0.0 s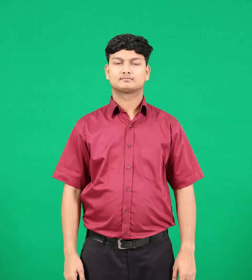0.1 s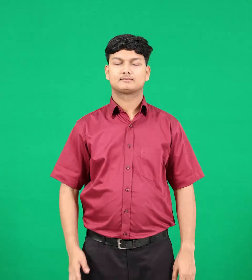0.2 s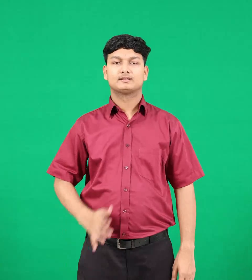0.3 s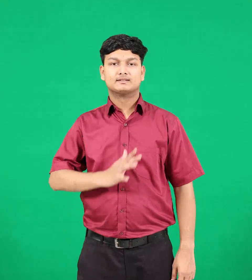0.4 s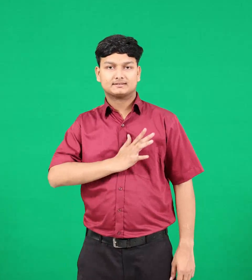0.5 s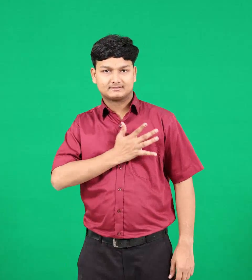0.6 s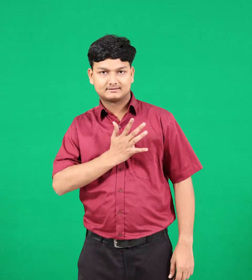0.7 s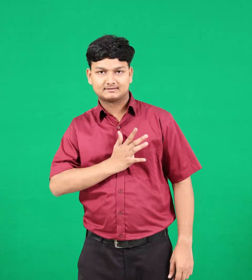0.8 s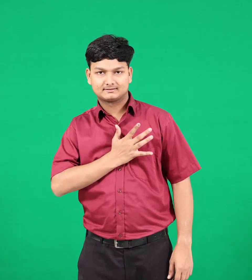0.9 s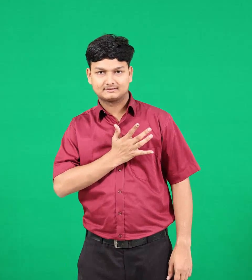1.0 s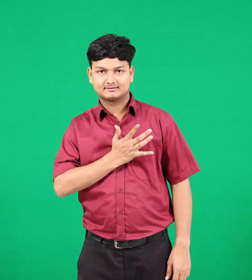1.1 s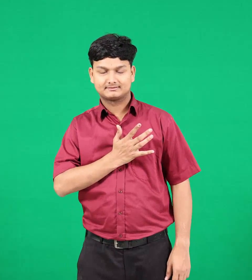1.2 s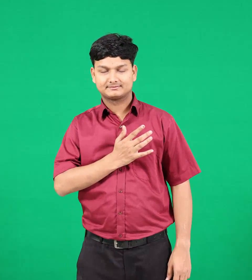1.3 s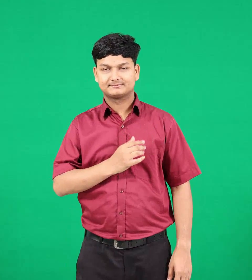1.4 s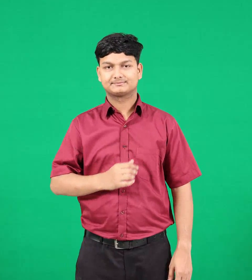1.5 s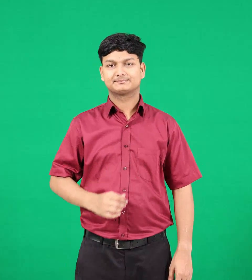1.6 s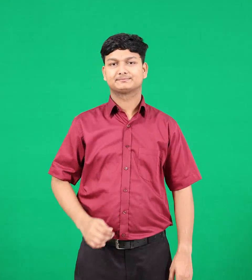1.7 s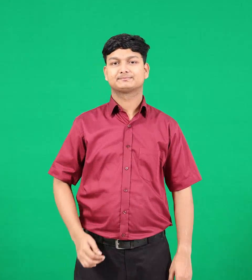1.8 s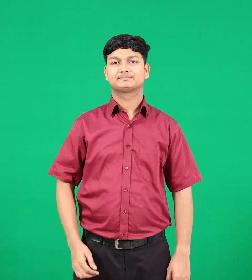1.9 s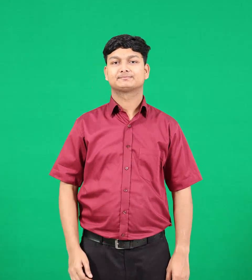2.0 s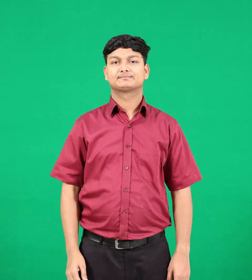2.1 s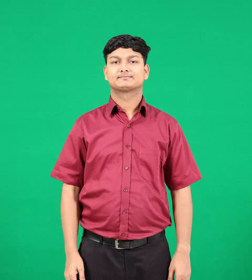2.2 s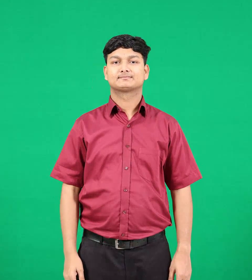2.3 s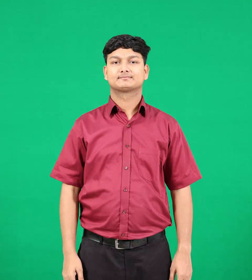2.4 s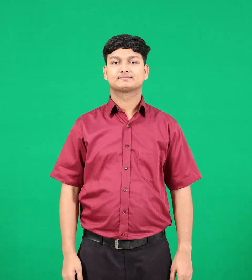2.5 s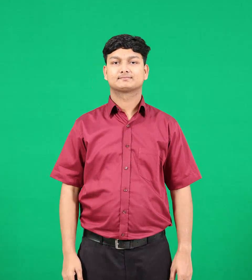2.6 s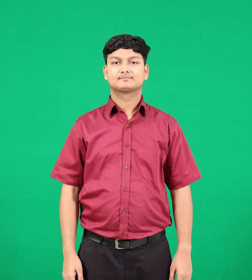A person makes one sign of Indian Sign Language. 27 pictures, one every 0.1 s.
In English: green
